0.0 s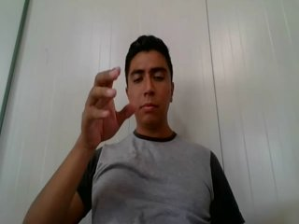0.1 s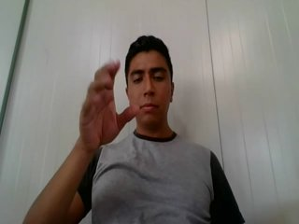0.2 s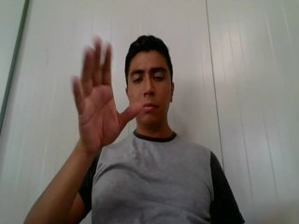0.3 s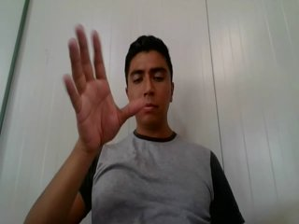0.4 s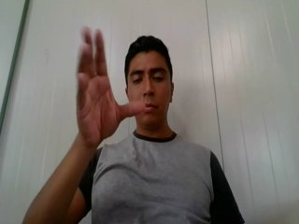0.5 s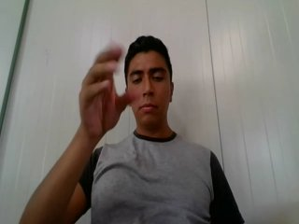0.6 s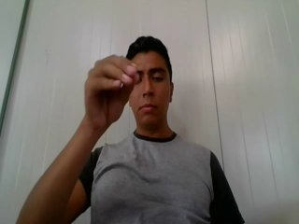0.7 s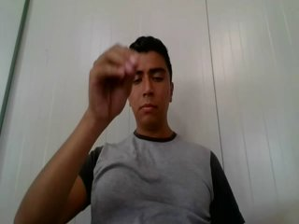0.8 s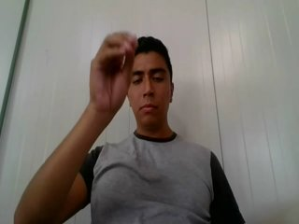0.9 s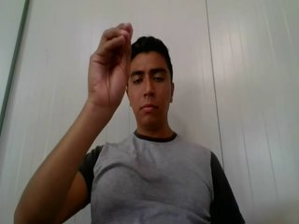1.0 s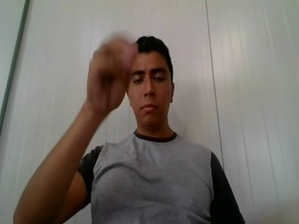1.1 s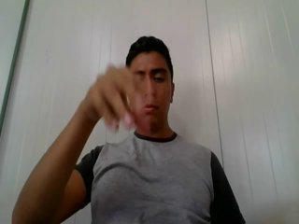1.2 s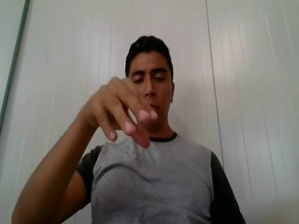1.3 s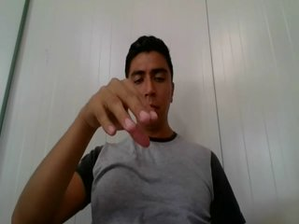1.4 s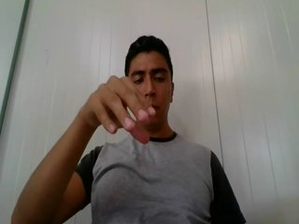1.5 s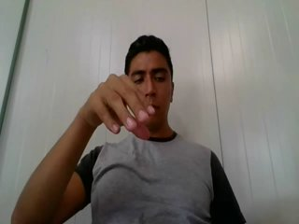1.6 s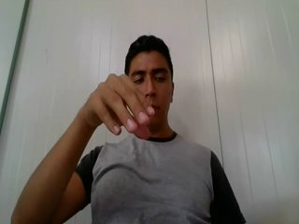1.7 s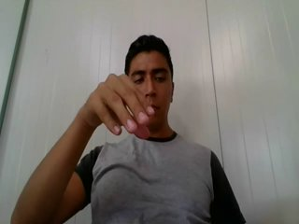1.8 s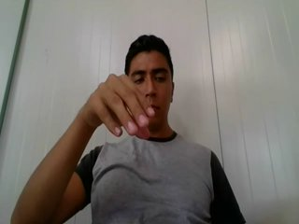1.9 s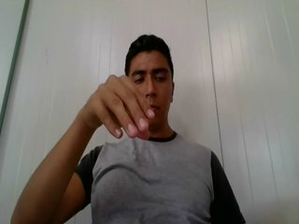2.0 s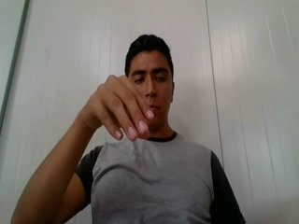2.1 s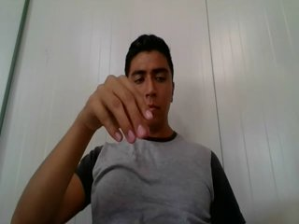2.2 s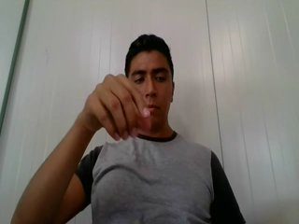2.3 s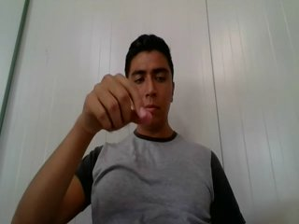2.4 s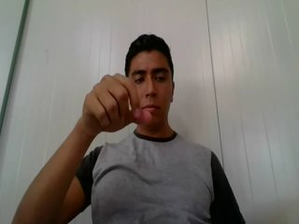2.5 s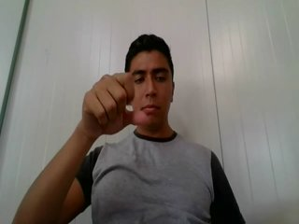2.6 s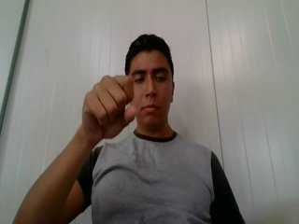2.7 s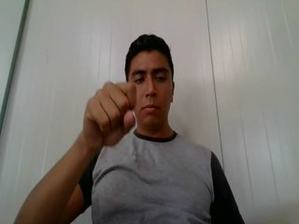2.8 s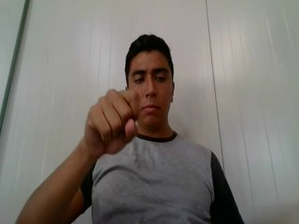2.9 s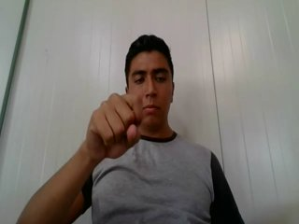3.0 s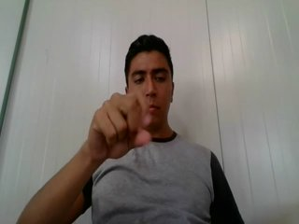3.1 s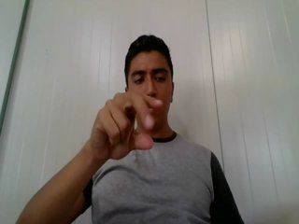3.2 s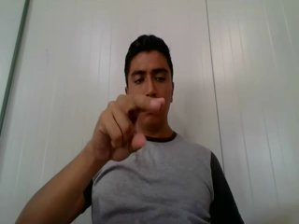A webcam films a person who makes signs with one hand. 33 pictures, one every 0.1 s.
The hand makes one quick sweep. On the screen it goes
downward.
0.1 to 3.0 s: On the screen the hand sweeps downward. The name of the sign: Throw down.
